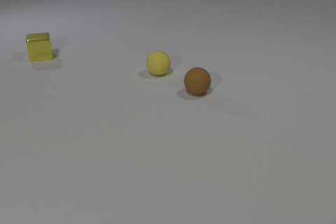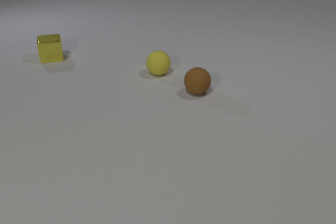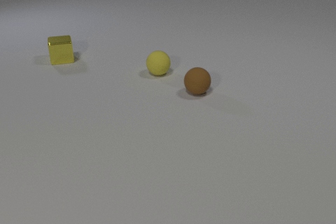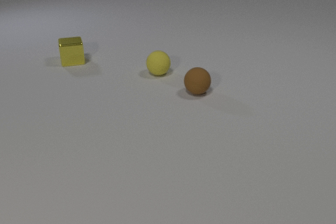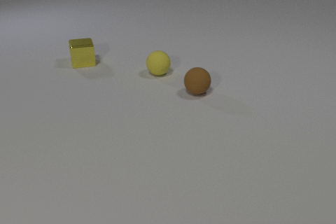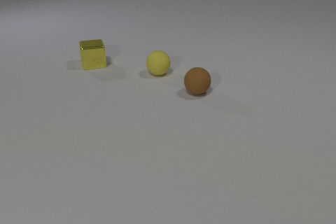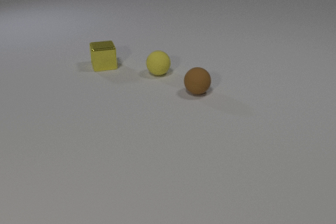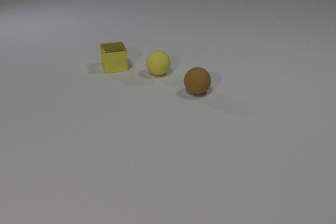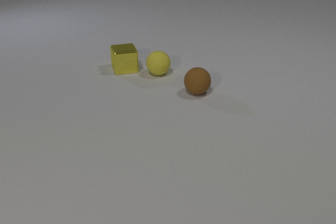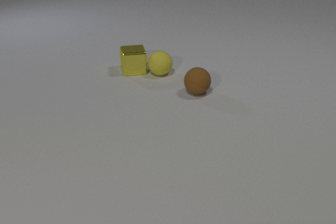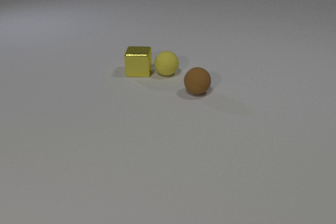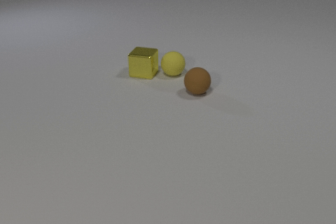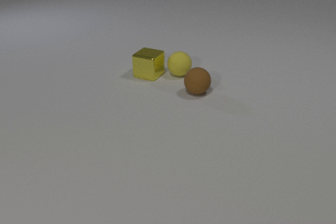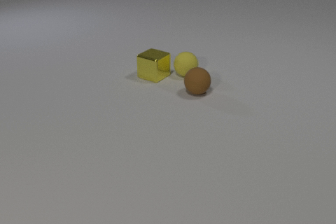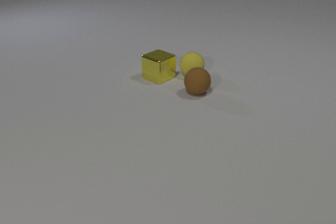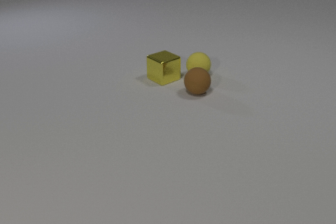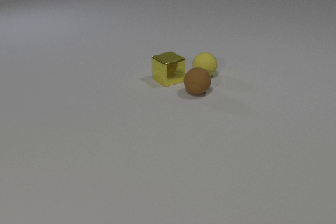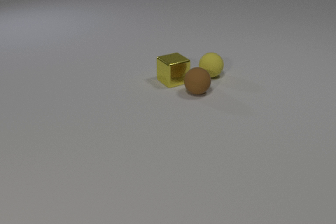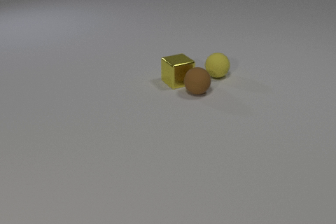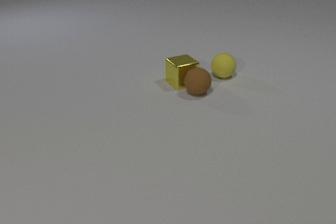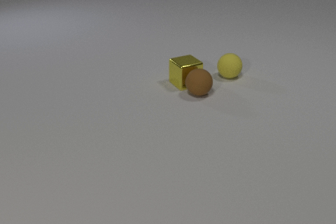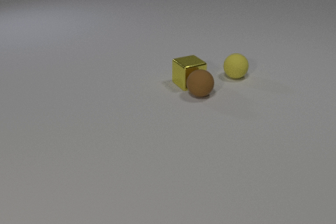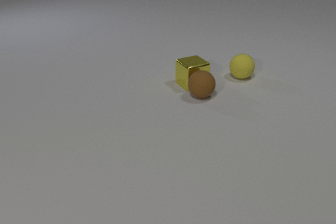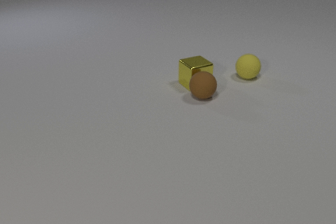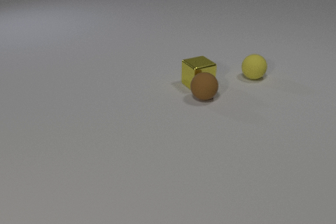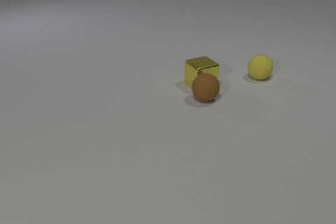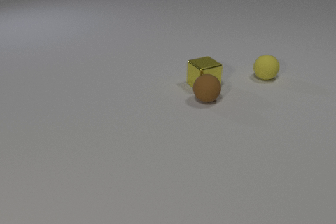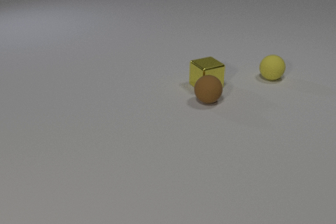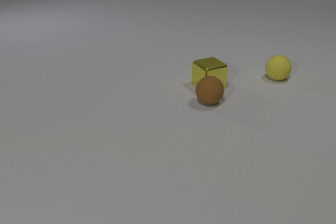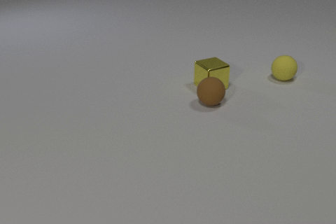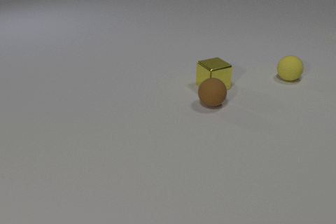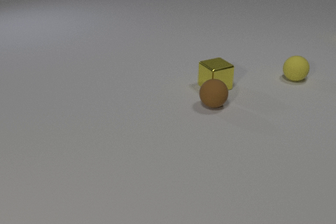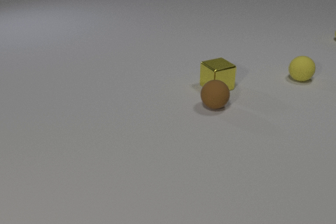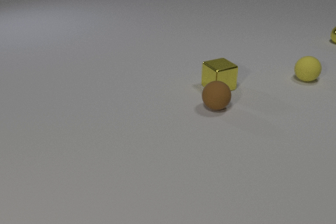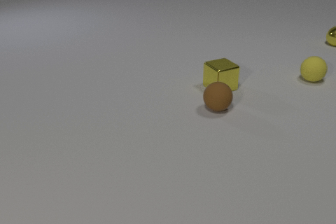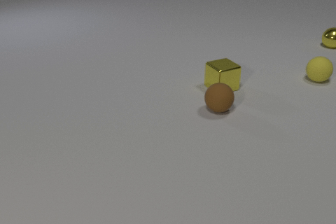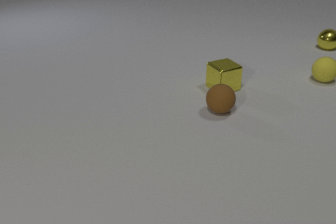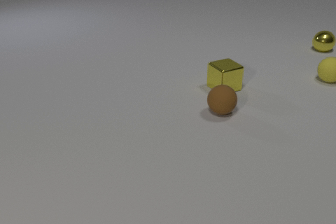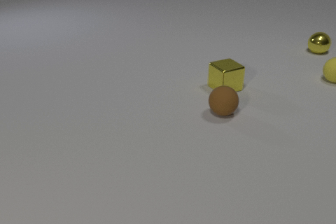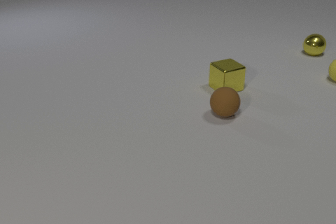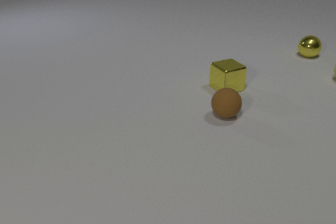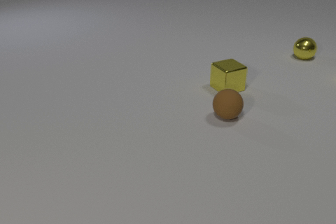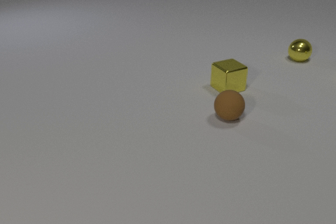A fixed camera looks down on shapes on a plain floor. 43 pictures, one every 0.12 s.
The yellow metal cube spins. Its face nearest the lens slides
to the left.
The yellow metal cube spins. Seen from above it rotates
clockwise.
0.00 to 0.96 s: The yellow metal cube slides to the right and toward the camera.
0.96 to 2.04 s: The yellow metal cube slides to the right and toward the camera, spins so that its near face slides to the left, clockwise seen from above. The yellow rubber sphere rolls to the right. The yellow metal cube and the yellow rubber sphere collide.
2.04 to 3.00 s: The yellow metal cube slides to the right. The yellow rubber sphere rolls to the right. The brown rubber sphere rolls toward the camera and to the right. The yellow metal cube and the brown rubber sphere collide.
3.00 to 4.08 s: The yellow metal cube slides to the right. The yellow rubber sphere rolls to the right. The brown rubber sphere rolls toward the camera and to the right. The yellow metal sphere comes in at the right edge, rolls toward the camera and to the left.
4.08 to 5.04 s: The yellow metal cube slides to the right. The yellow rubber sphere rolls to the right, leaves at the right edge. The brown rubber sphere rolls toward the camera and to the right. The yellow metal sphere rolls toward the camera and to the left.
How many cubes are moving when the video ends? 1.
What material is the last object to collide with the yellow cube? rubber.
Are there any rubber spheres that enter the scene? no.
